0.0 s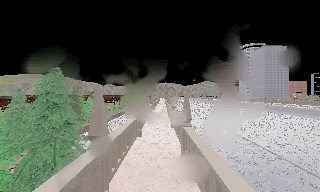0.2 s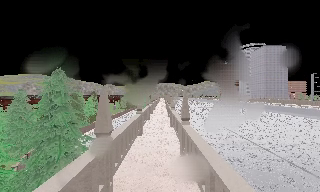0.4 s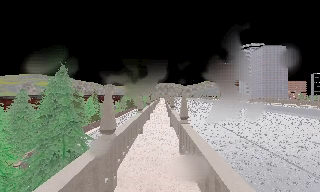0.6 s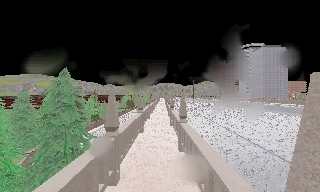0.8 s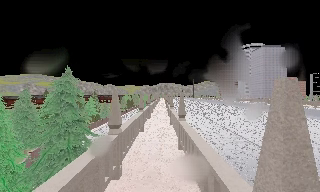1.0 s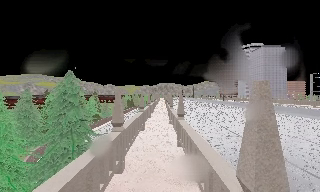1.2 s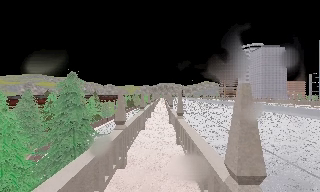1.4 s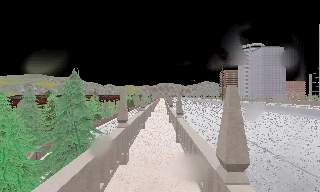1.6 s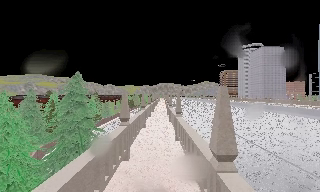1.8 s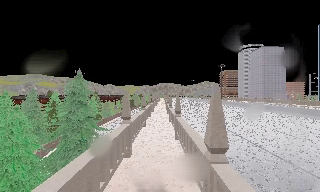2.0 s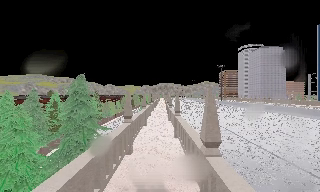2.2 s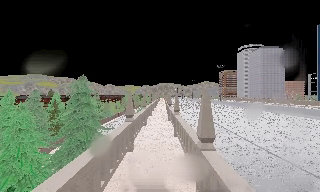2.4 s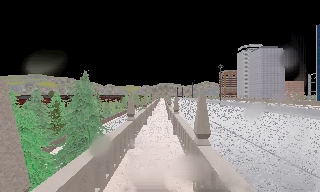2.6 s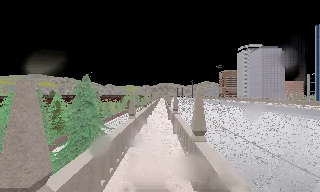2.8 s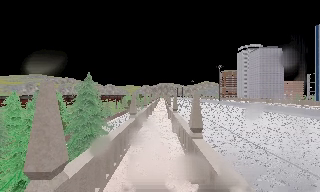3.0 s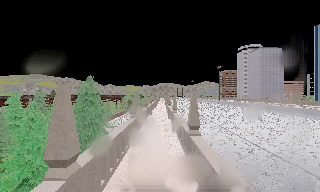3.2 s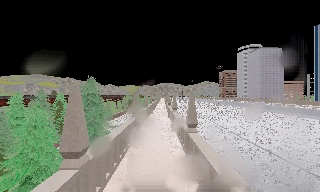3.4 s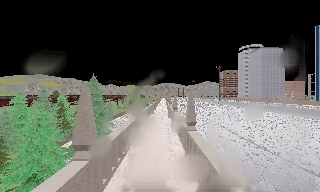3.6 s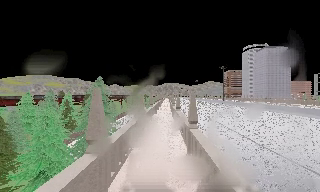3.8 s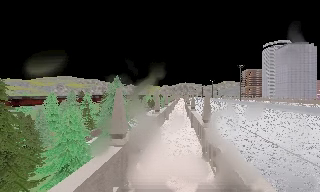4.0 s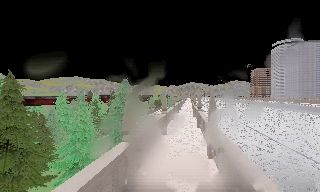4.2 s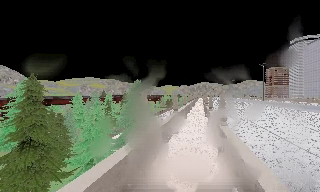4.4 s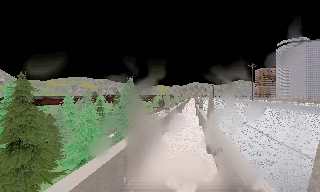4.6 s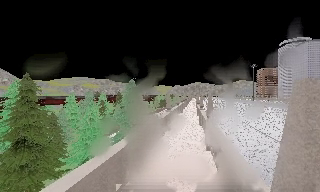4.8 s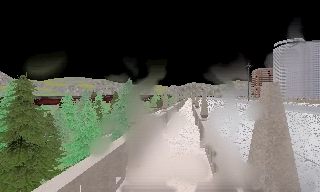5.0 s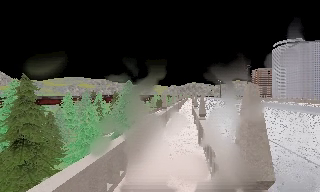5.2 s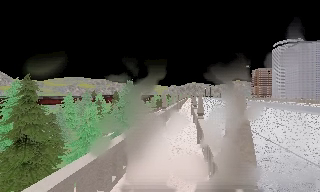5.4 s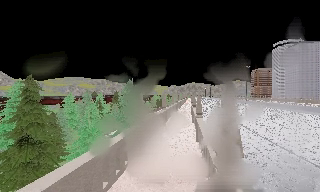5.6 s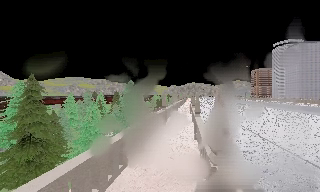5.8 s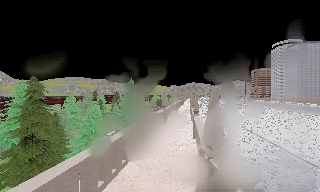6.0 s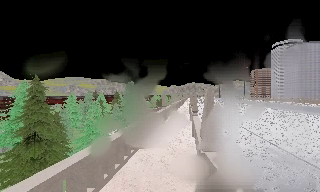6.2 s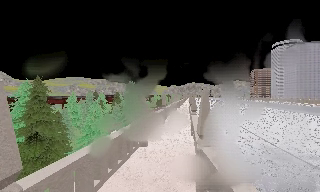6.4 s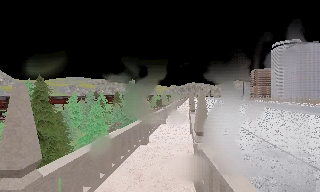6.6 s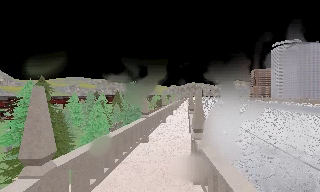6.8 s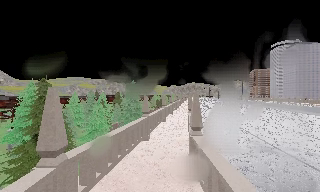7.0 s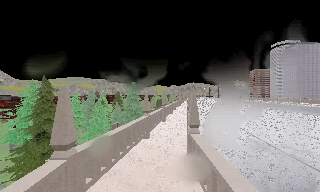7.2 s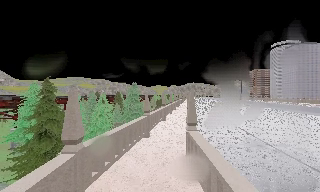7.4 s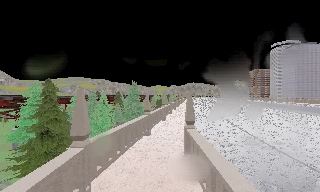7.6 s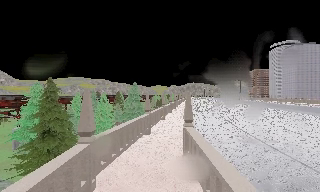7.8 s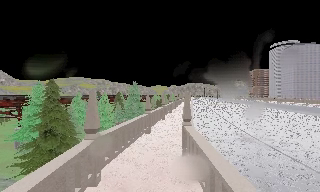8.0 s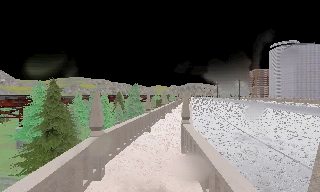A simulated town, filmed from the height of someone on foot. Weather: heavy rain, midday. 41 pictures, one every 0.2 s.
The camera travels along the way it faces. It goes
backward.
0.0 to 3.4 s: The camera travels backward, about 6 m, so what stands in front gets smaller.
3.4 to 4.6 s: The scene slides to the right, as the camera pans about 10 degrees to its left. It travels backward, about 2 m, so what stands in front gets smaller.
4.6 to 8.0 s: The camera travels backward, about 6 m, so what stands in front gets smaller.
The film runs backward here.
